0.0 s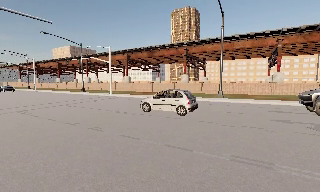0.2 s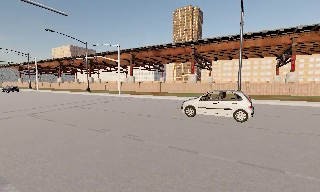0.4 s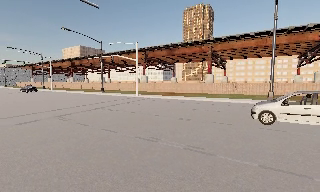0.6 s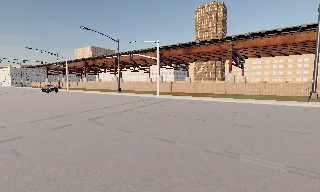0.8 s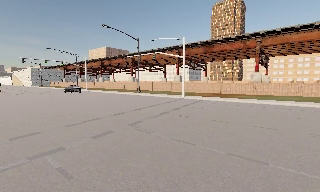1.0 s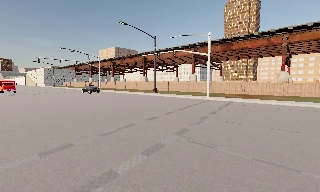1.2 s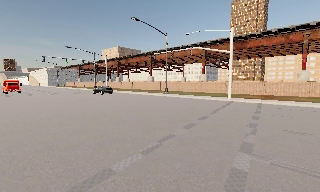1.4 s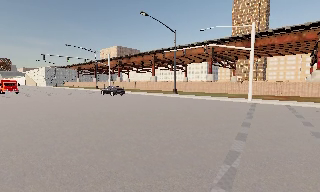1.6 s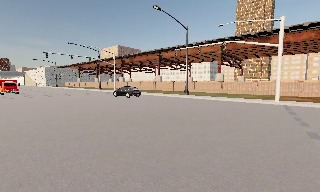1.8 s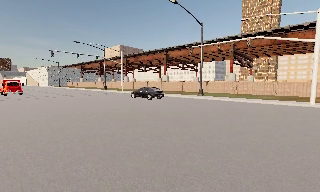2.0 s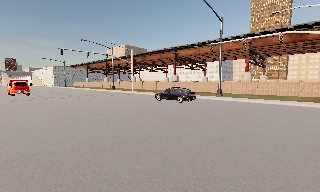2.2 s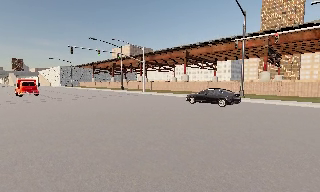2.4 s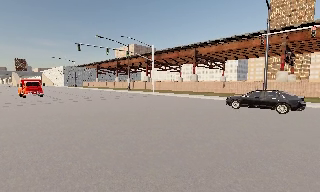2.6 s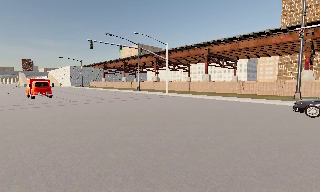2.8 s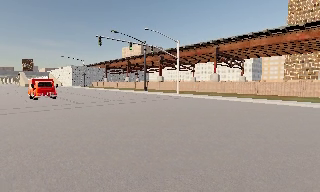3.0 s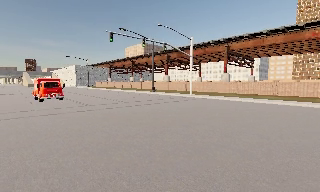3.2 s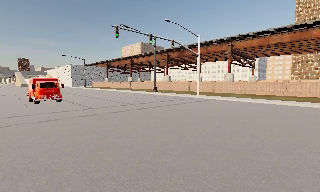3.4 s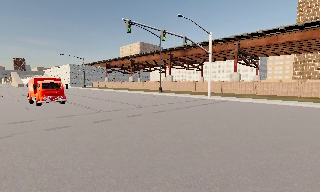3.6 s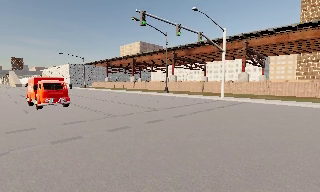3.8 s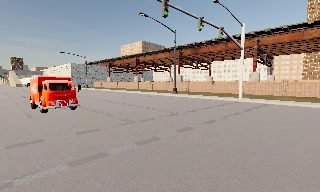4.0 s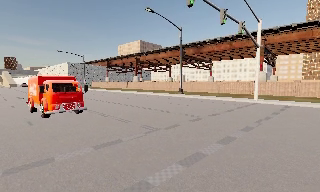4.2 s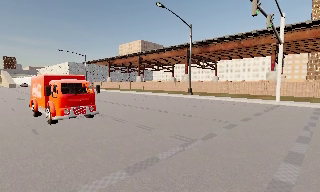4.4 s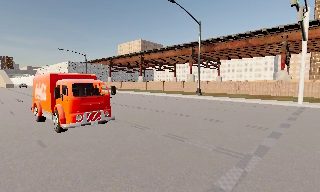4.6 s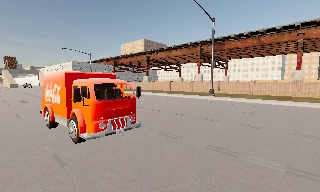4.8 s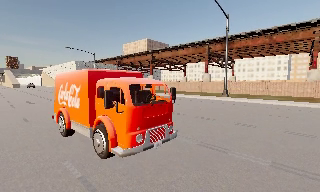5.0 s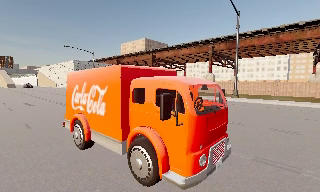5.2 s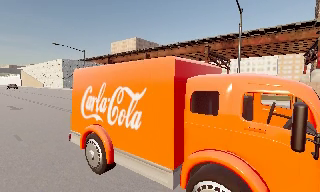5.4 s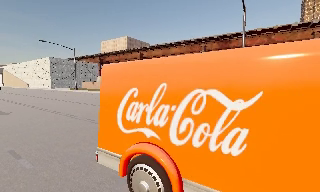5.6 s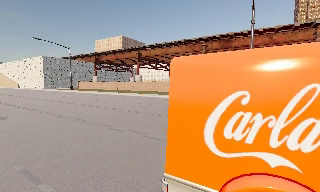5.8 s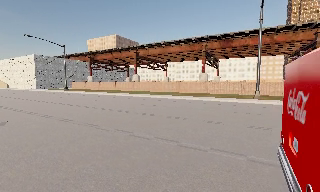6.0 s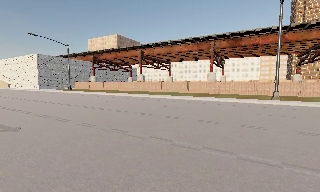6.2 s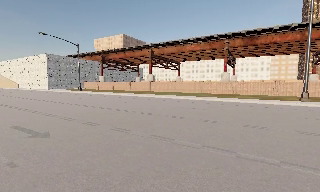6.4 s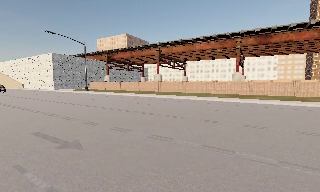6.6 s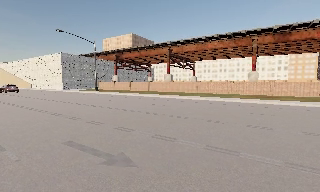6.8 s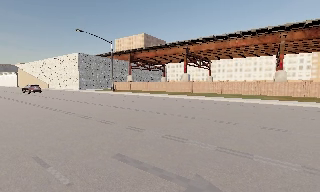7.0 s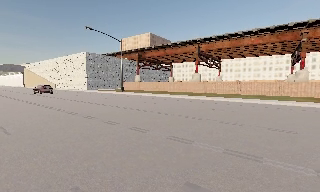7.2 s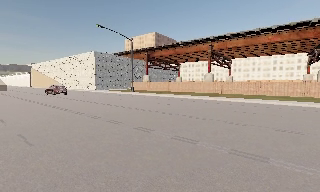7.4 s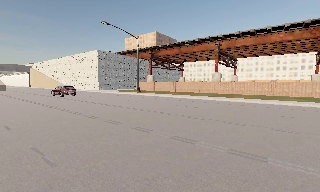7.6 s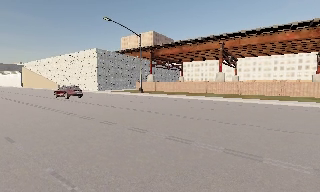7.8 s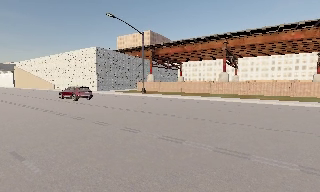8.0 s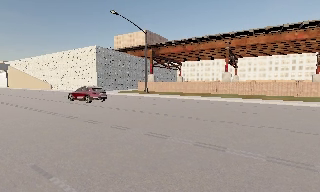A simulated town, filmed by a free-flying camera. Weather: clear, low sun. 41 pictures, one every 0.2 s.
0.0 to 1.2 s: The camera pans to its left, which is counterclockwise from overhead, by about 10 degrees. It travels to its left and forward, about 14 m, so close, fixed things drift to the right.
1.2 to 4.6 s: The camera travels to its left and forward, about 35 m, so close, fixed things drift to the right.
4.6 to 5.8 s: The camera pans to its right, which is clockwise from overhead, by about 15 degrees. It travels to its left and forward, about 10 m, so close, fixed things drift to the right.
5.8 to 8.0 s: The camera travels to its left and forward, about 20 m, so close, fixed things drift to the right.
The film runs backward here.
